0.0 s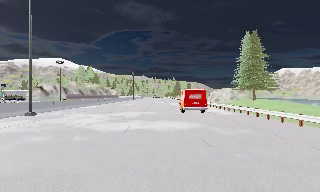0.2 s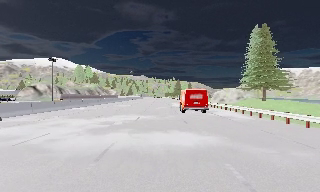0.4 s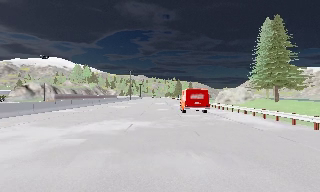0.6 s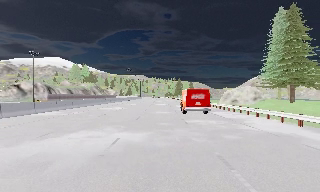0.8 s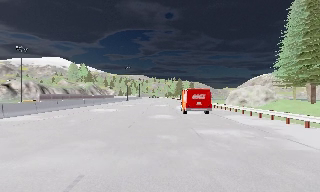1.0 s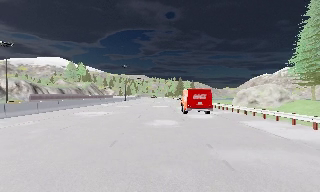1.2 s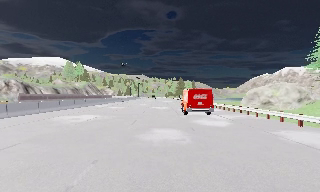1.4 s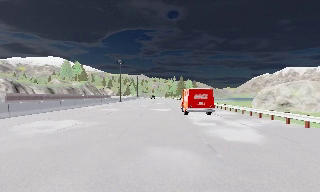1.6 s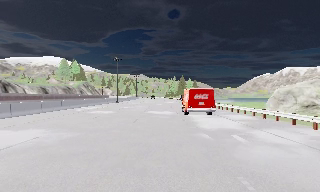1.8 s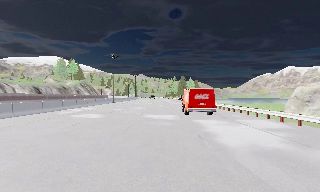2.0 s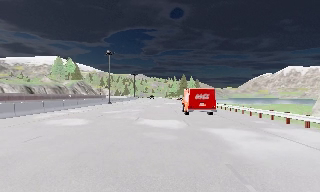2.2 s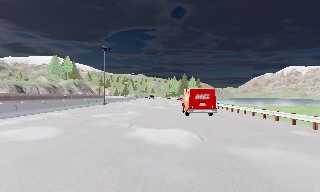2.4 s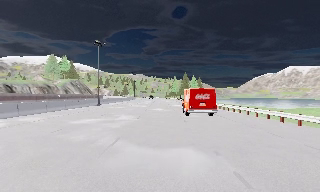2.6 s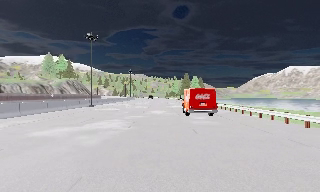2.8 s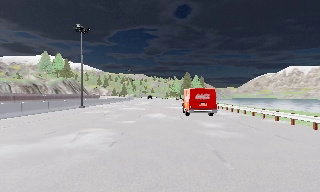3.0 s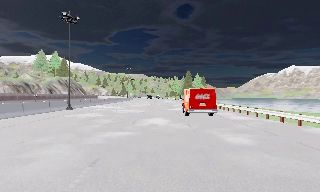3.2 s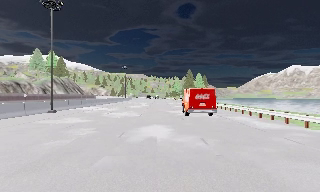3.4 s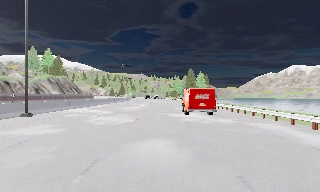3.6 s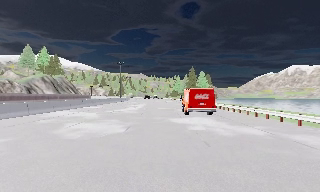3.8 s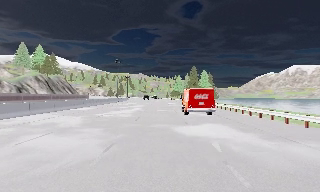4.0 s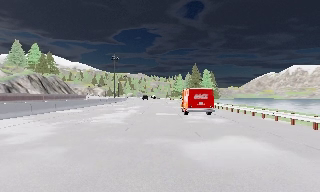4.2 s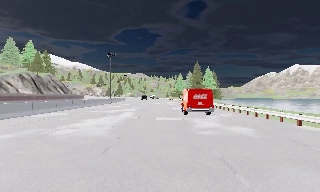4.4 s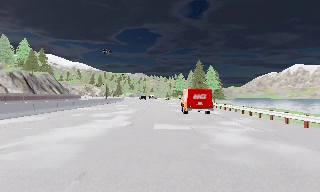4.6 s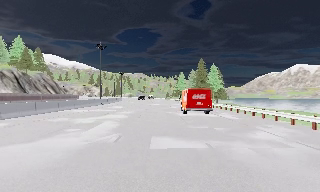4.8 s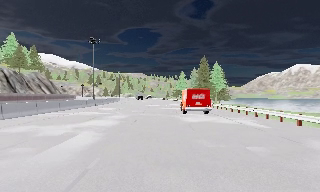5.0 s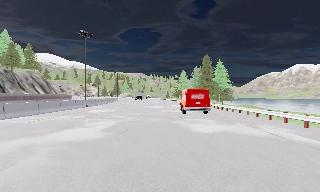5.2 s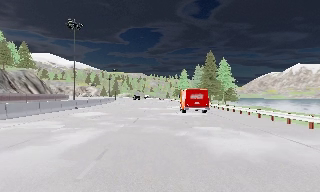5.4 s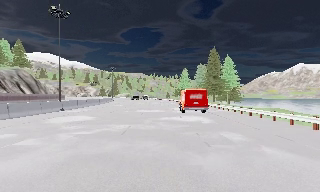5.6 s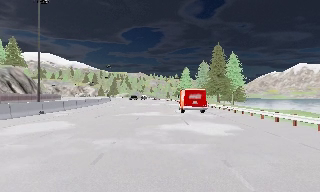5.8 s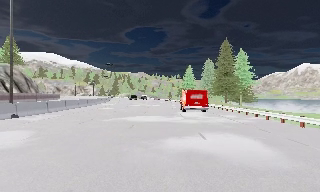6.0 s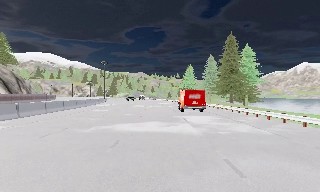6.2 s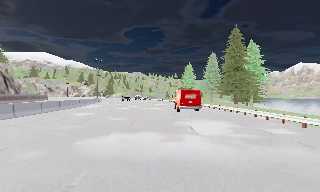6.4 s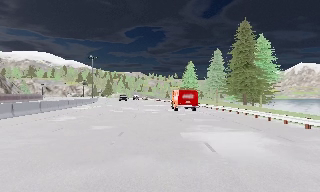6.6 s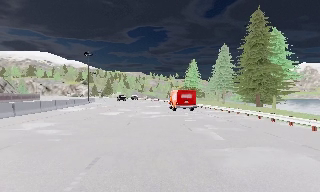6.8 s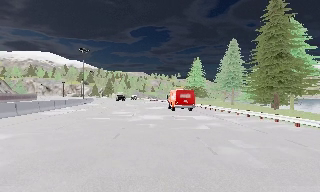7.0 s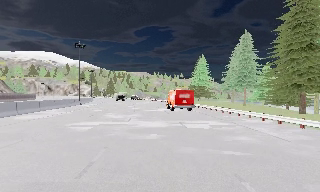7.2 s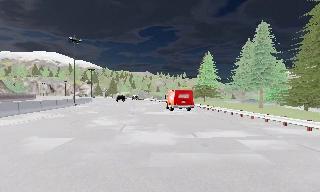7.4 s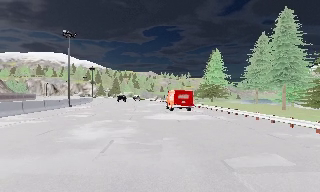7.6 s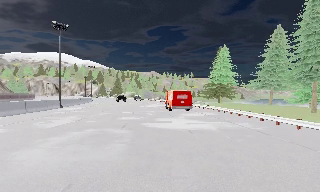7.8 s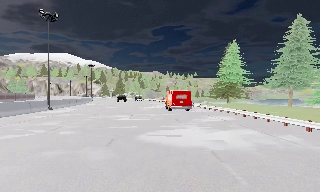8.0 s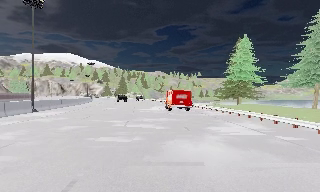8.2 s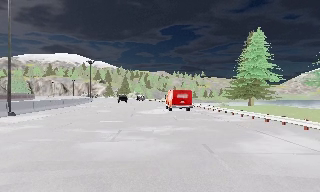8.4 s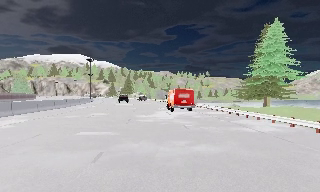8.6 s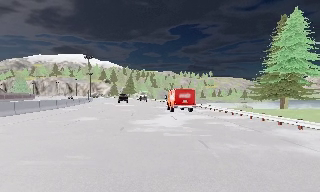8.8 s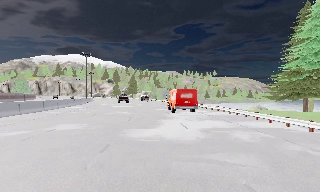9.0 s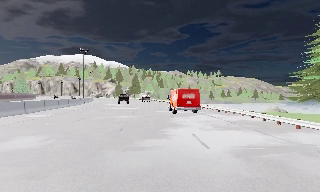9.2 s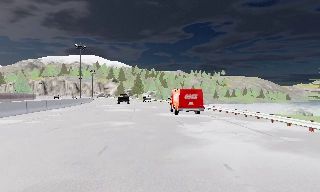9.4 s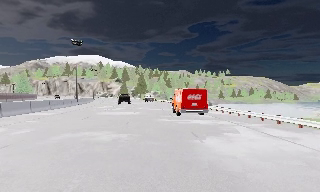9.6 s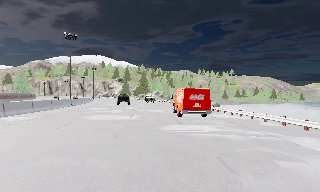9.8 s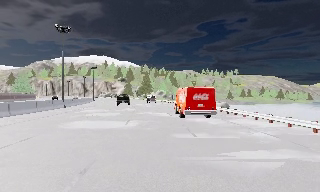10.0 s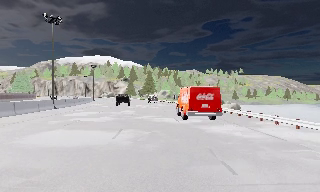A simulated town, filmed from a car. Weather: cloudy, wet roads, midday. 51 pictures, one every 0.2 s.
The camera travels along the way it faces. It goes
forward.
0.0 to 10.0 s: The camera swings to its left by about 20 degrees, and the scene slides to the right. It travels forward, about 160 m, so what stands in front looms larger.
The film runs forward here.
